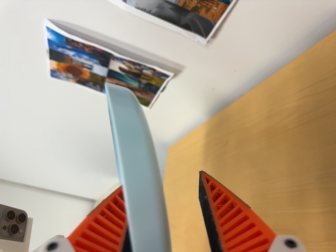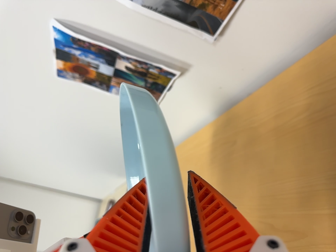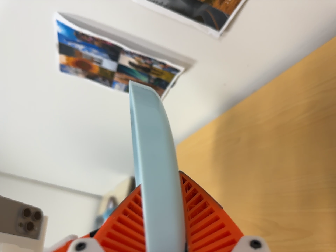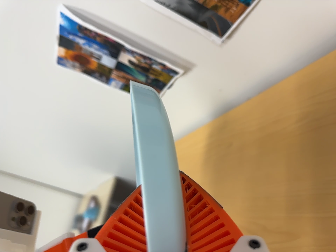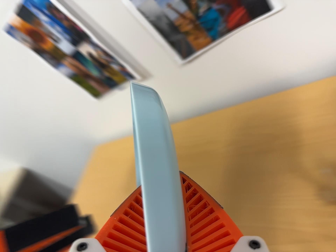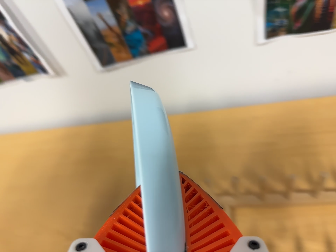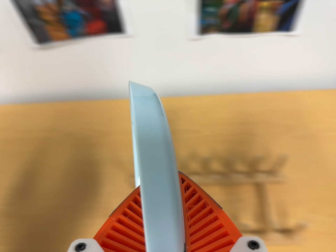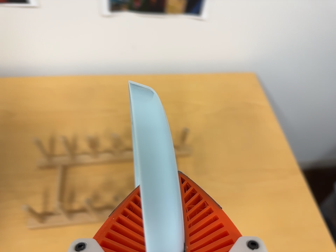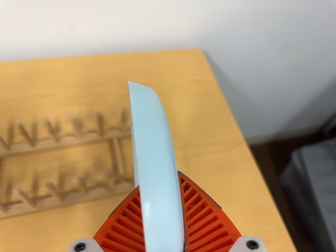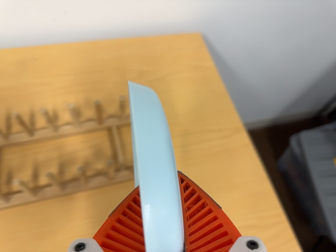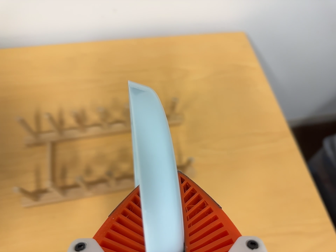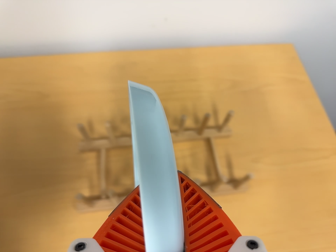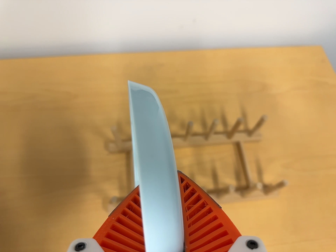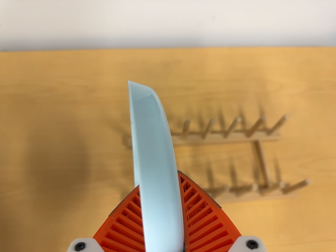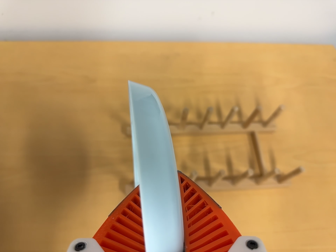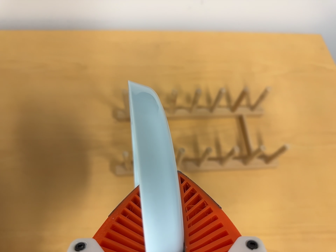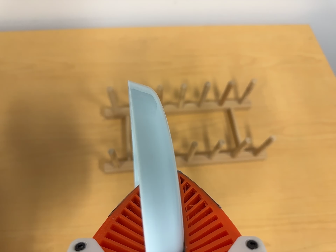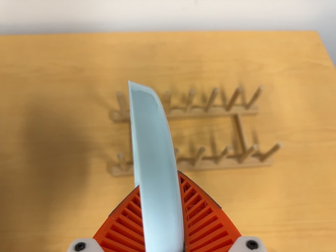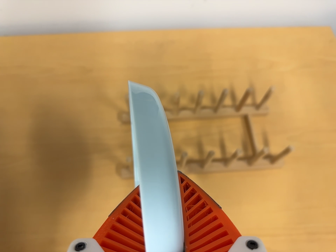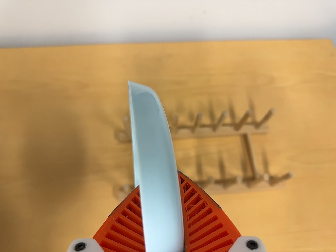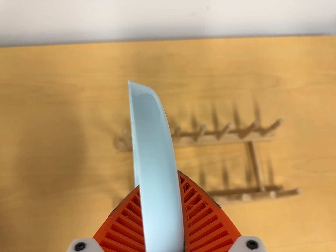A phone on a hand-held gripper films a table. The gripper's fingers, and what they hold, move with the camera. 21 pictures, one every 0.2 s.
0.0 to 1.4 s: The scene slides to the left, as the camera pans about 70 degrees to its right. It travels backward, about 10 cm. It rolls about its line of sight by about 30 degrees, and the scene rotates clockwise.
1.4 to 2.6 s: The camera travels to its left, about 12 cm, so close, fixed things drift to the right. Its aim tips toward the bottom of its view by about 10 degrees, and the scene shifts upward.
2.6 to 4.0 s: The camera travels toward the top of its view, about 6 cm.
The film runs forward here.
